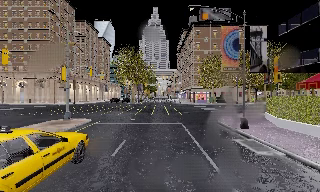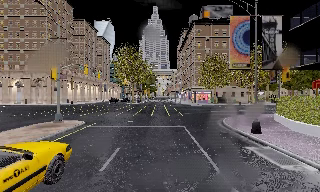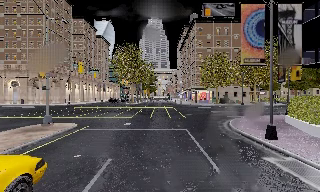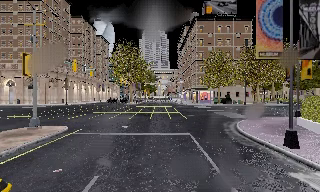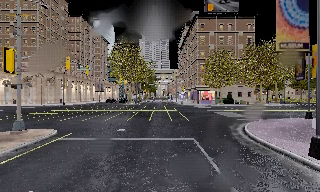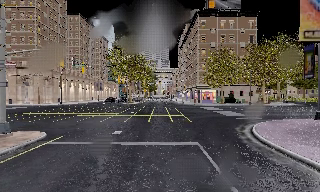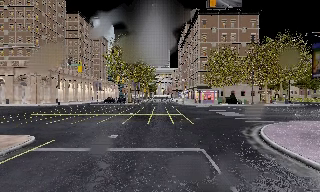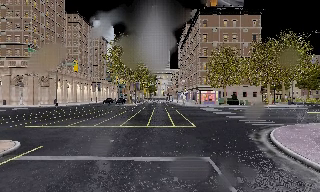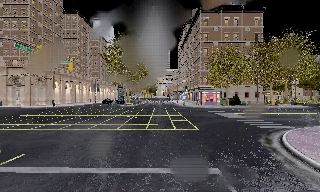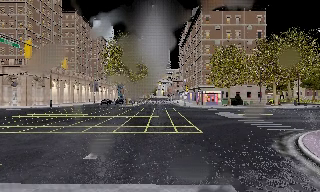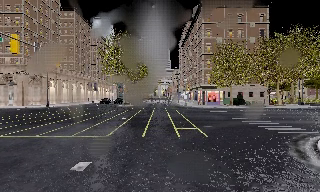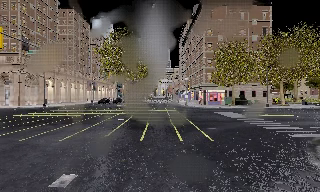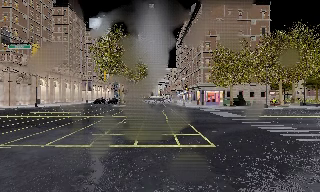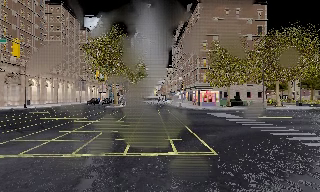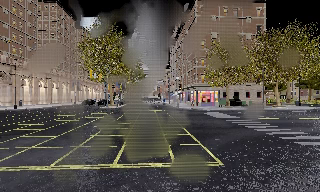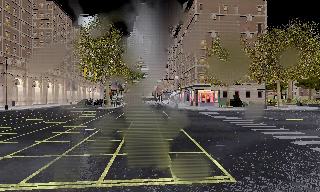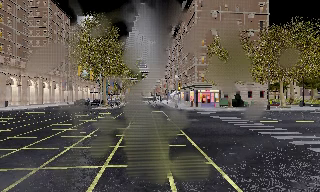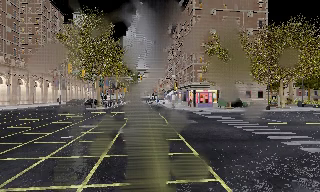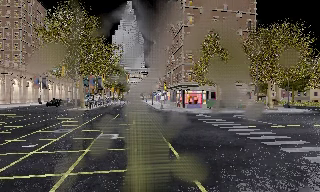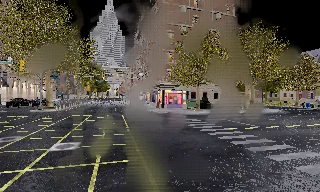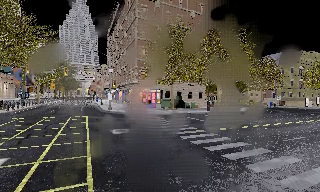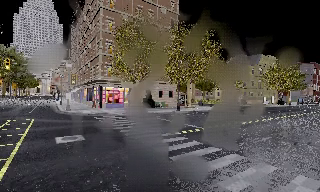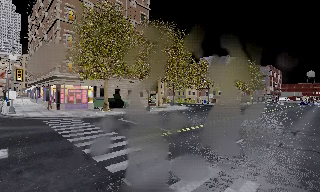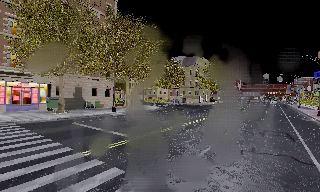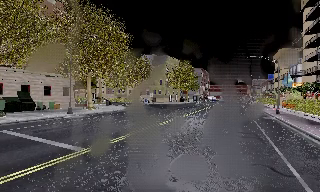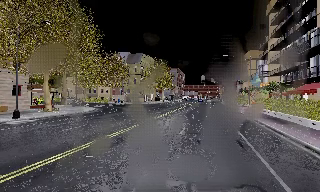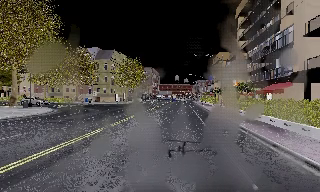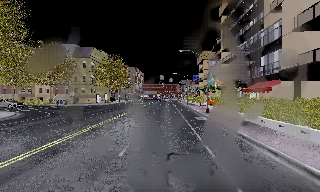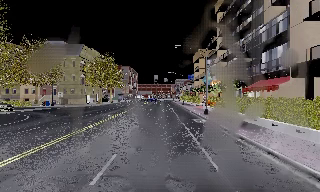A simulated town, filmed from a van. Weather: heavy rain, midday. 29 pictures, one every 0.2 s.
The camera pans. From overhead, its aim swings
clockwise.
The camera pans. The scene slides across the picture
to the left.
0.0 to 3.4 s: The camera travels forward, about 17 m, so what stands in front looms larger.
3.4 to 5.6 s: The camera swings to its right by about 85 degrees, and the scene slides to the left. It travels forward, about 18 m.
The film runs forward here.
